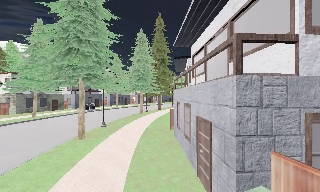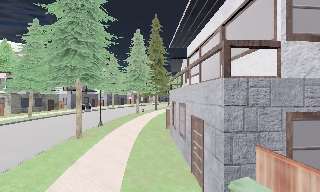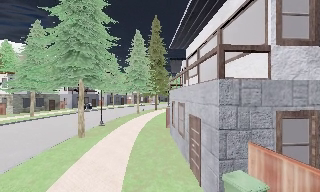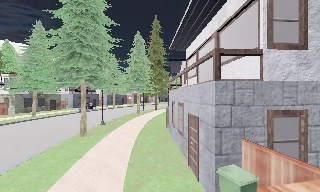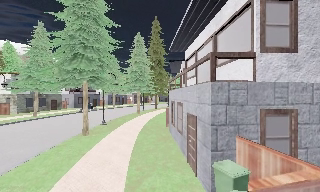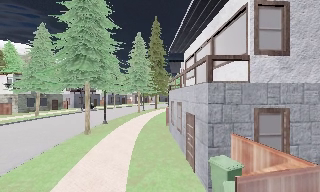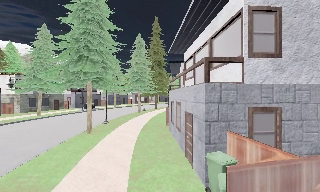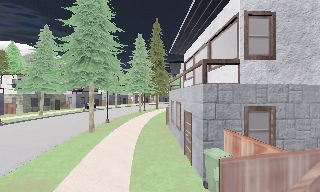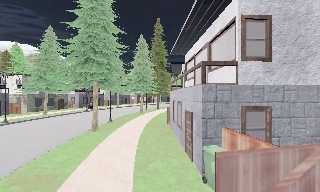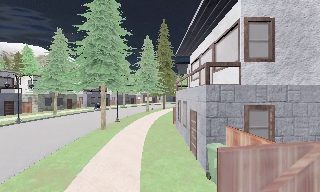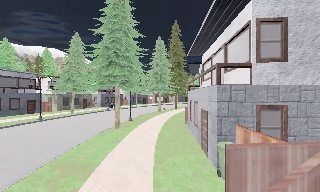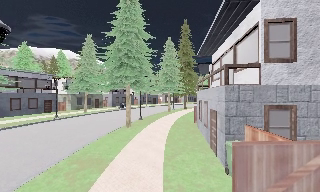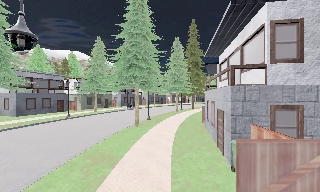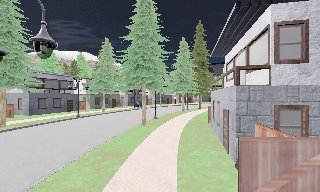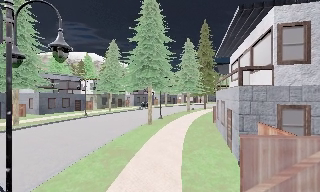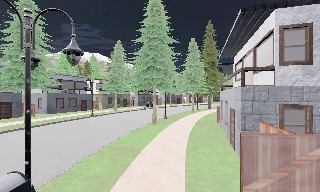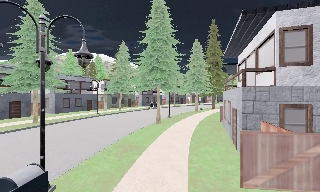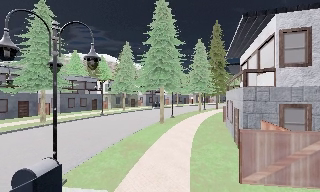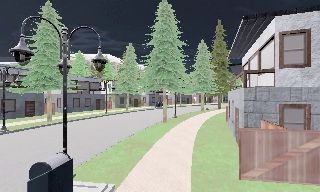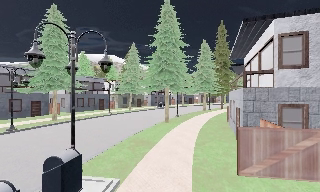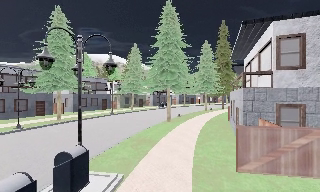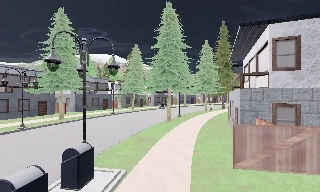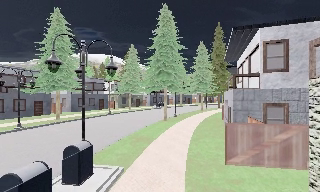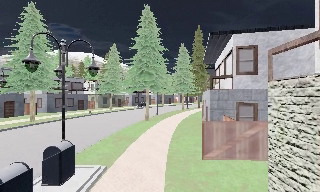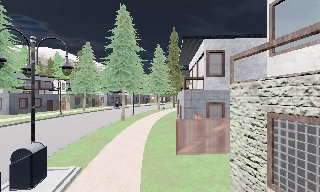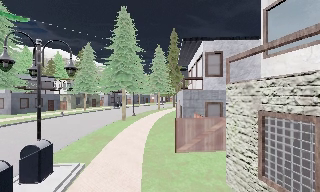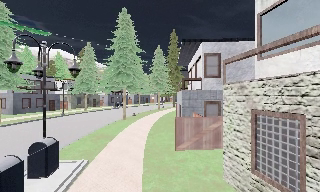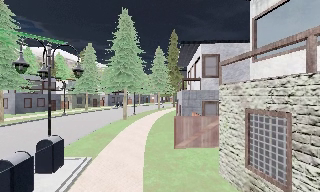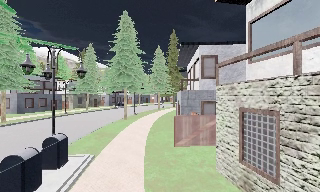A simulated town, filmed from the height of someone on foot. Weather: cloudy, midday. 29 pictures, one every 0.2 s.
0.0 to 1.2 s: The camera travels backward, about 1.5 m, so what stands in front gets smaller.
1.2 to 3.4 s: The camera swings to its left by about 20 degrees, and the scene slides to the right. It travels backward, about 3 m, so what stands in front gets smaller.
3.4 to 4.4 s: The camera travels backward, about 1.5 m, so what stands in front gets smaller.
4.4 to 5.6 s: The camera pans to its right, which is clockwise from overhead, by about 15 degrees. It travels backward, about 1.5 m, so what stands in front gets smaller.
The film runs backward here.
